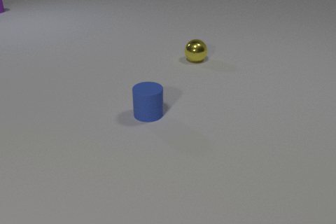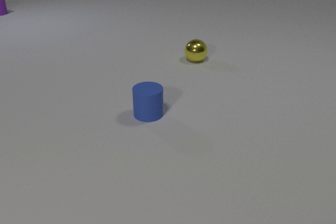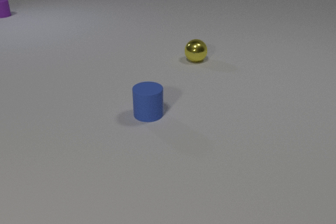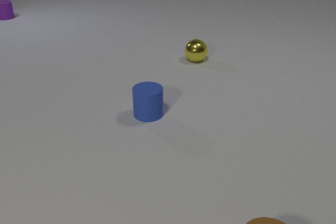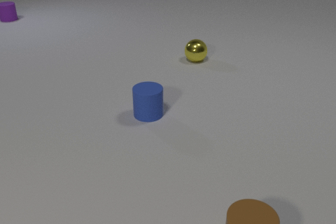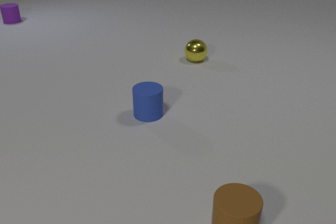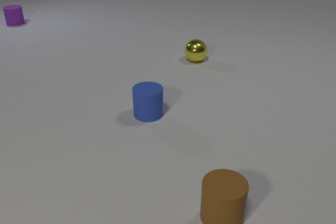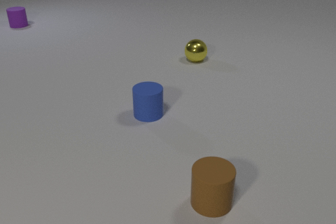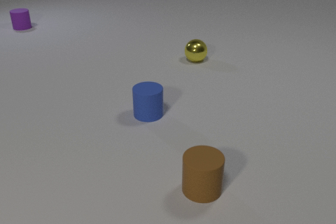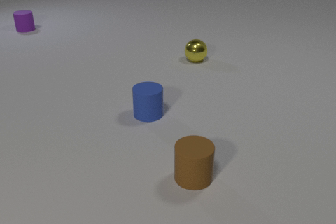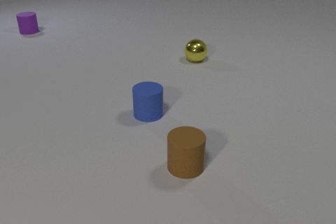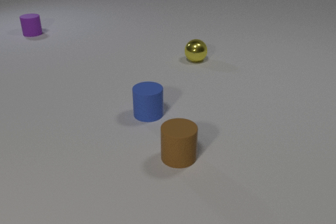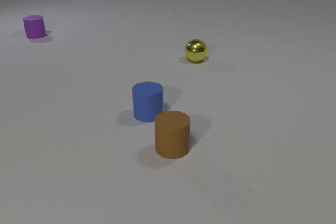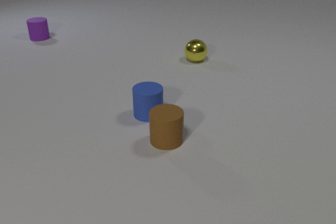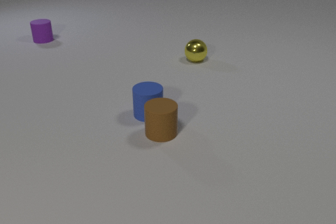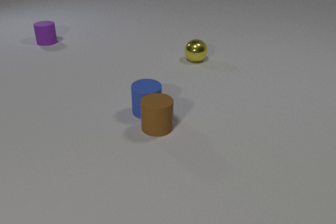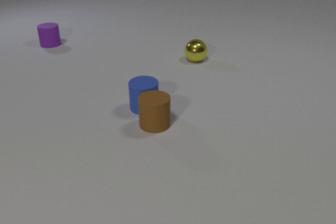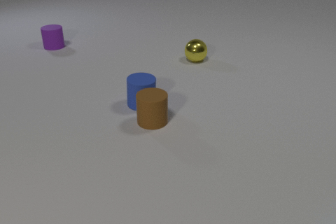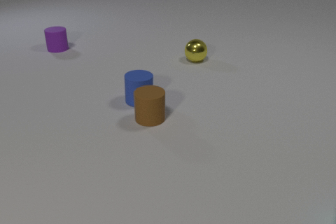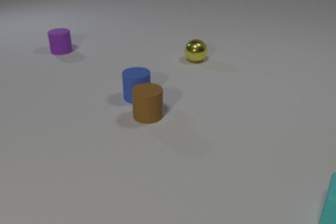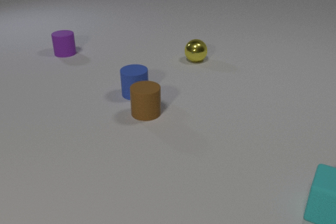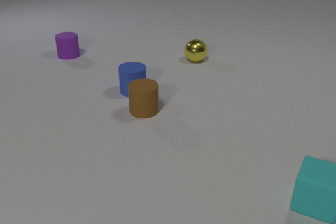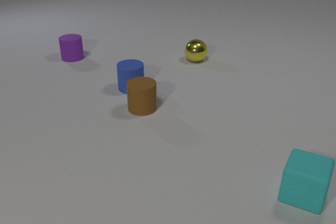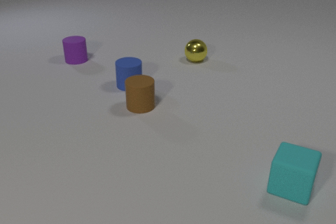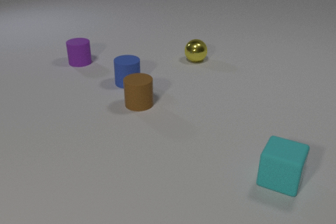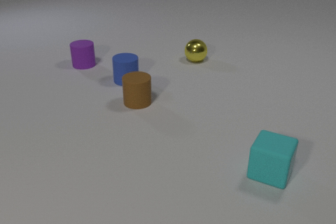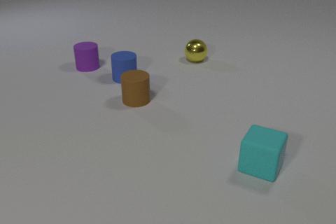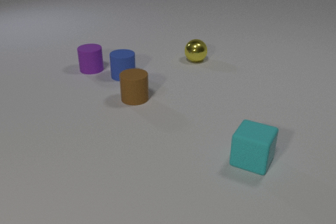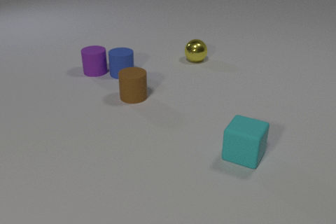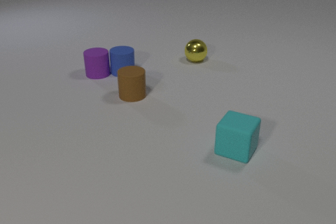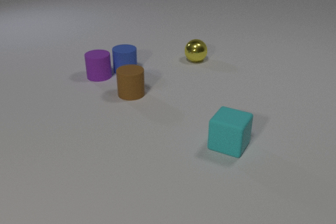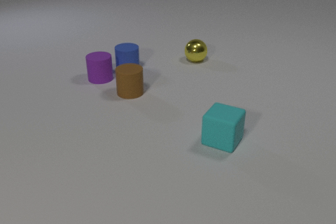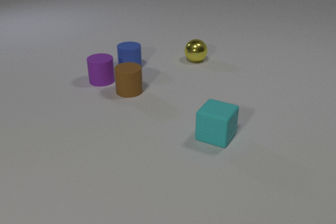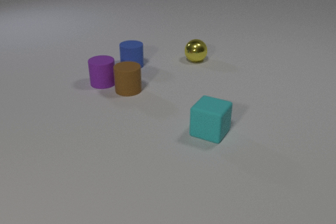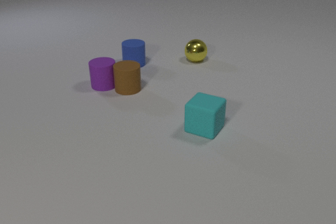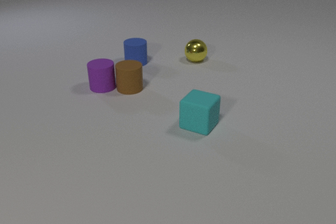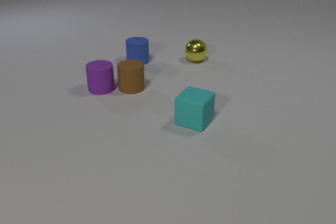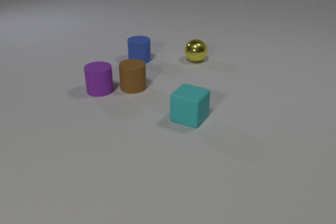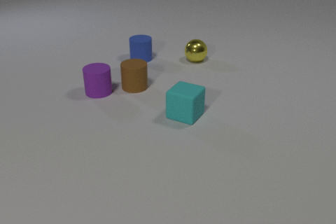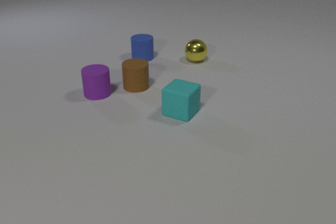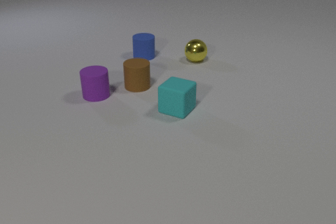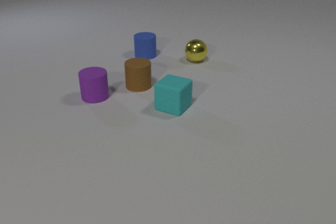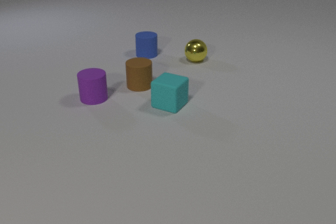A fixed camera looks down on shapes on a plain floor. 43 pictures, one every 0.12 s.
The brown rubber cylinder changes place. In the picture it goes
away from the camera.
The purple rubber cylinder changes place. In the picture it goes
toward the camera.
0.00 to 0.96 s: The brown rubber cylinder comes in at the bottom edge, slides away from the camera and to the left. The purple rubber cylinder slides toward the camera.
0.96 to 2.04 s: The brown rubber cylinder slides away from the camera and to the left. The blue rubber cylinder slides away from the camera. The purple rubber cylinder slides toward the camera and to the right. The brown rubber cylinder and the blue rubber cylinder collide.
2.04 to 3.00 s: The brown rubber cylinder slides away from the camera. The blue rubber cylinder slides away from the camera. The purple rubber cylinder slides toward the camera and to the right. The cyan rubber cube comes in at the right edge, slides to the left and away from the camera.
3.00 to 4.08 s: The brown rubber cylinder slides away from the camera. The blue rubber cylinder slides away from the camera. The purple rubber cylinder slides toward the camera. The cyan rubber cube slides to the left and away from the camera. The blue rubber cylinder and the purple rubber cylinder collide. The brown rubber cylinder and the purple rubber cylinder collide.
4.08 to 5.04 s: The brown rubber cylinder slides to the right and away from the camera. The blue rubber cylinder slides away from the camera and to the right. The purple rubber cylinder slides toward the camera. The cyan rubber cube slides away from the camera and to the left.
What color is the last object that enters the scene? cyan.
How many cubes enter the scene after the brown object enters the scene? 1.
Are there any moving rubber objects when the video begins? yes.
